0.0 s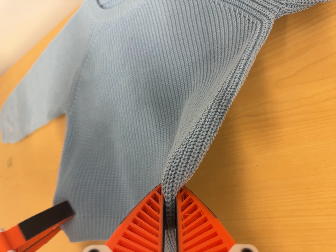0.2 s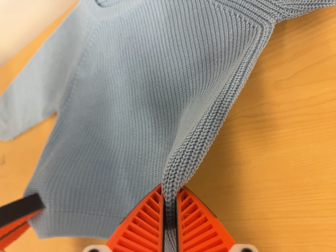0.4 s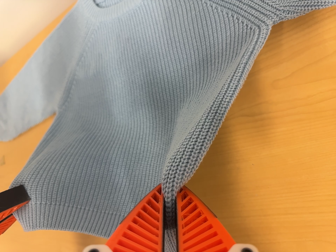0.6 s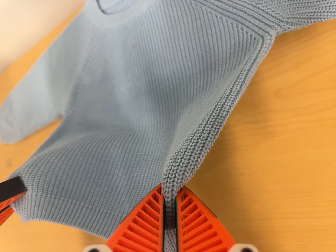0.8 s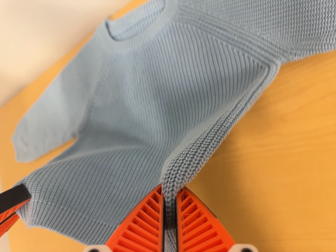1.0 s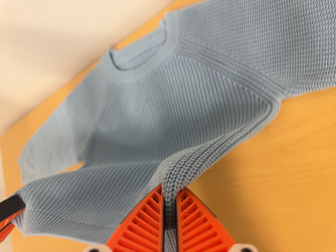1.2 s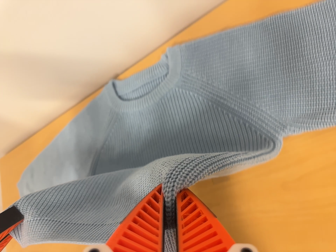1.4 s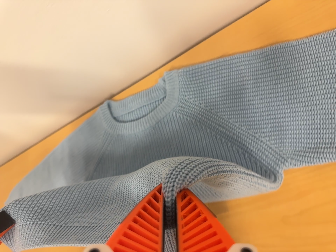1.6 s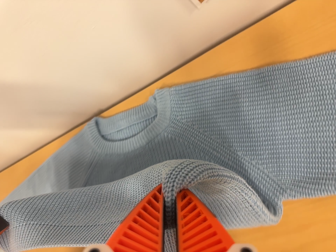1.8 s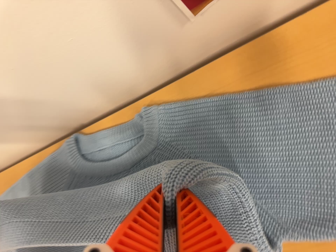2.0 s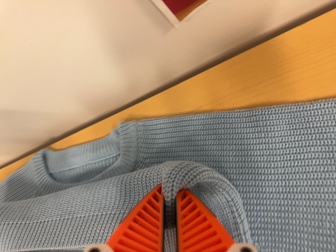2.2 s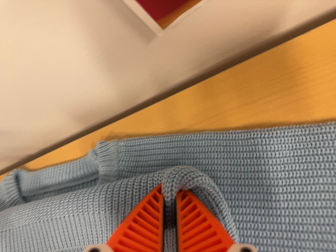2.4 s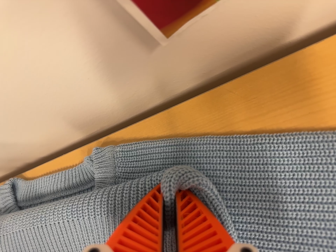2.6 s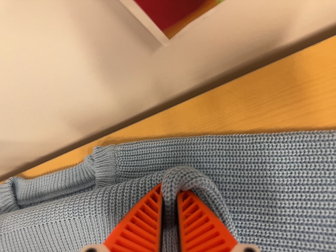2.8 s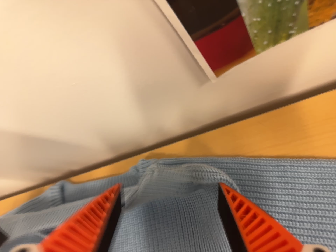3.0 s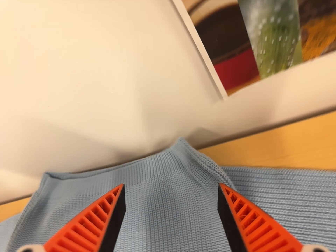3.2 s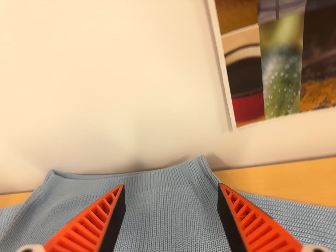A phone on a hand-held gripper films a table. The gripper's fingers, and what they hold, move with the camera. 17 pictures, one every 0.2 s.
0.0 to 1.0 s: The camera travels toward the top of its view, about 8 cm, so close, fixed things drift downward.
1.0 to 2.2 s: The camera pans to its right by about 10 degrees. It travels forward and toward the top of its view, about 20 cm, so what stands in front looms larger. Its aim tips toward the top of its view by about 10 degrees, and the scene shifts downward.
2.2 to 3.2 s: The camera travels backward, to its left and toward the bottom of its view, about 20 cm, so what stands in front gets smaller. Its aim tips toward the top of its view by about 25 degrees, and the scene shifts downward. It rolls about its line of sight by about 25 degrees, and the scene rotates clockwise.
The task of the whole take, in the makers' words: fold up.
The film runs forward here.
